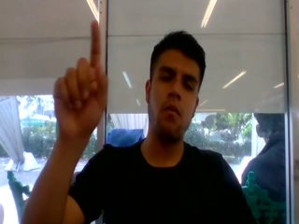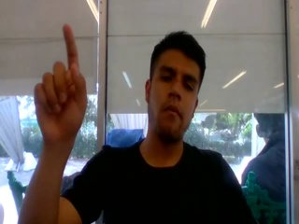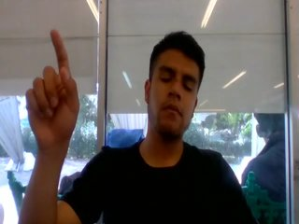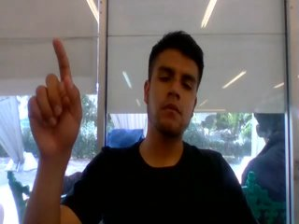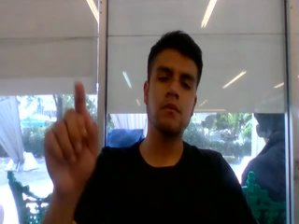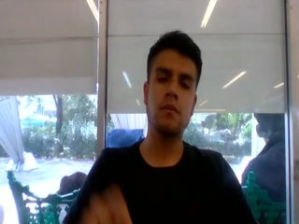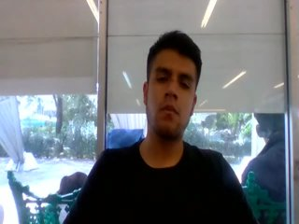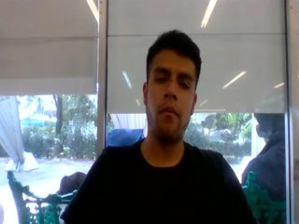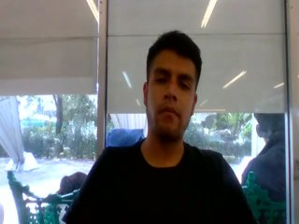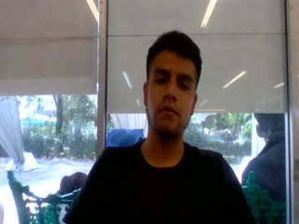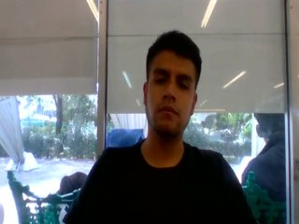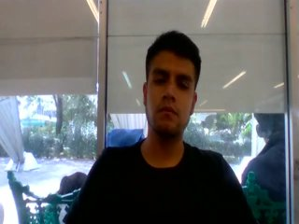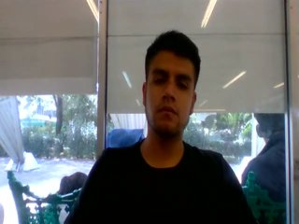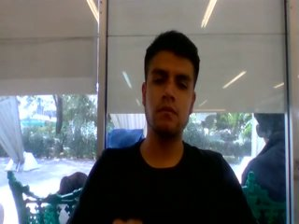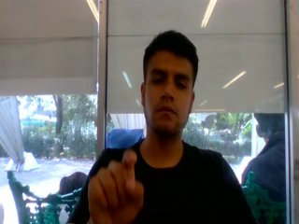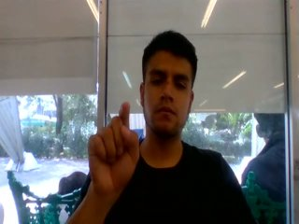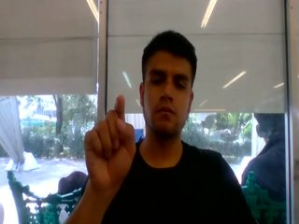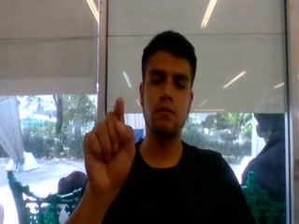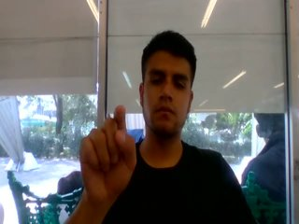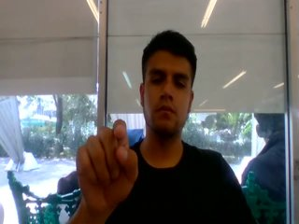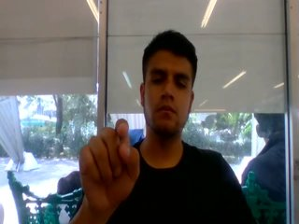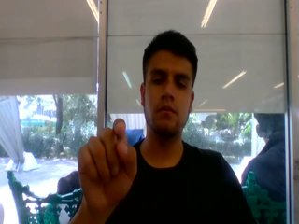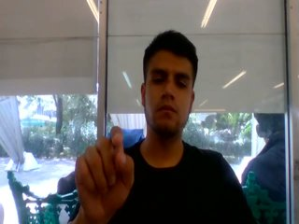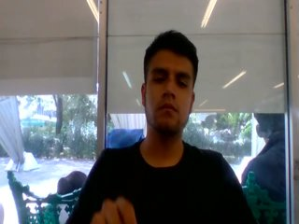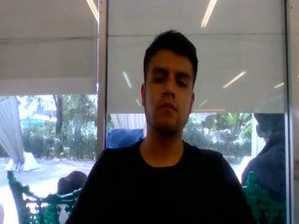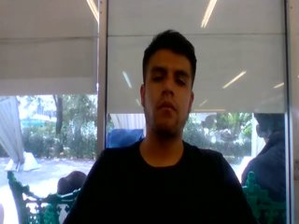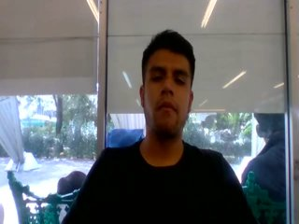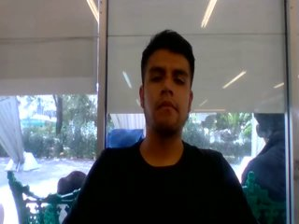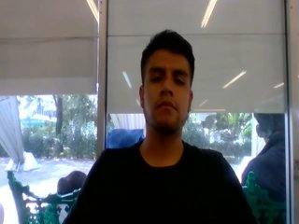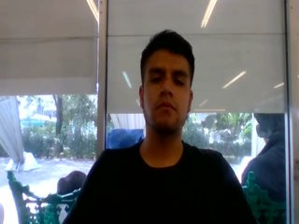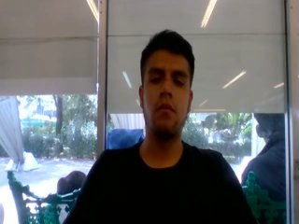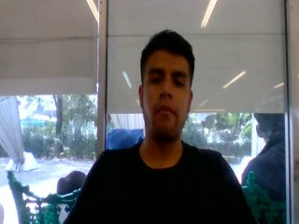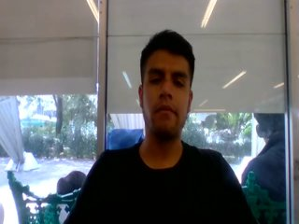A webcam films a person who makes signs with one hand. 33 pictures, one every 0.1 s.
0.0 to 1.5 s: Pointing with one finger.
1.6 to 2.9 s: Click with one finger.
